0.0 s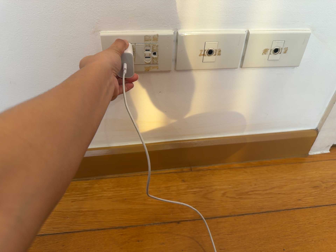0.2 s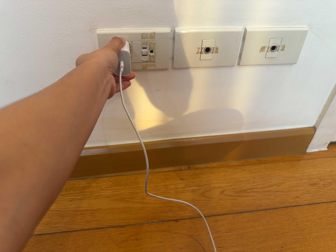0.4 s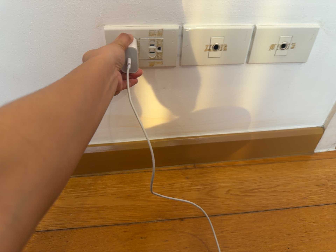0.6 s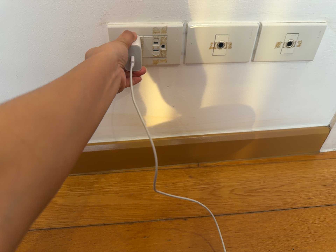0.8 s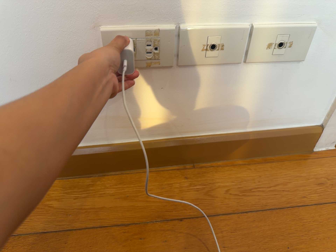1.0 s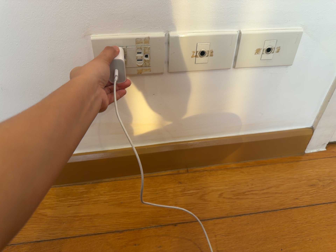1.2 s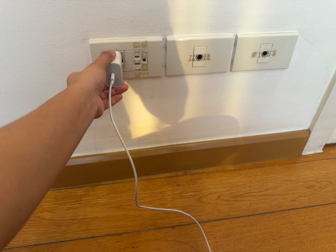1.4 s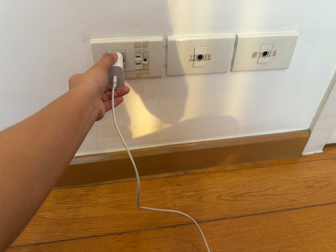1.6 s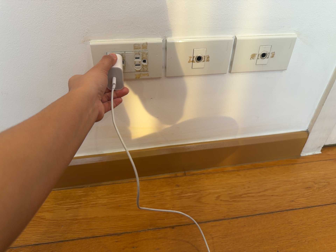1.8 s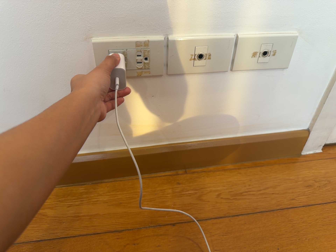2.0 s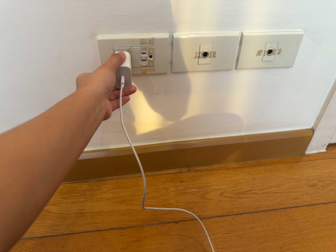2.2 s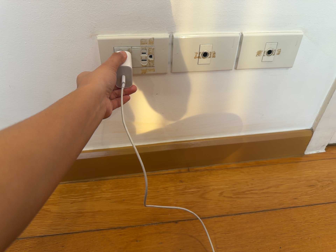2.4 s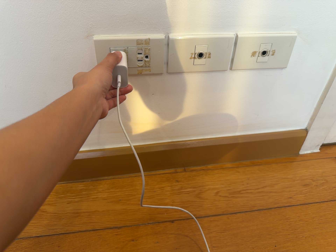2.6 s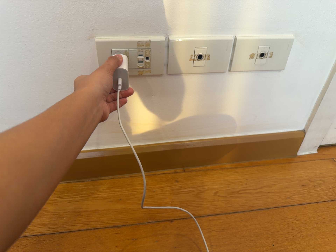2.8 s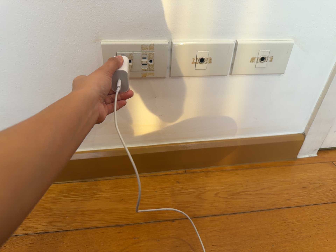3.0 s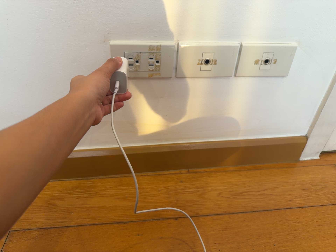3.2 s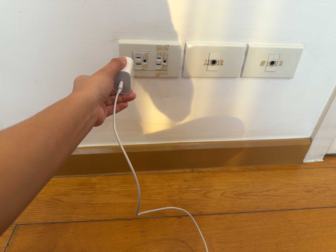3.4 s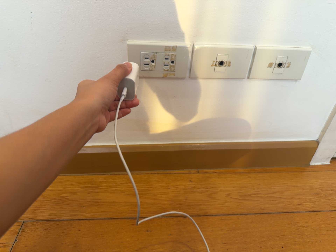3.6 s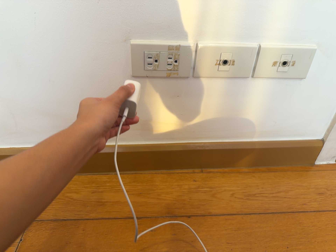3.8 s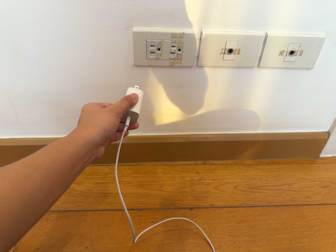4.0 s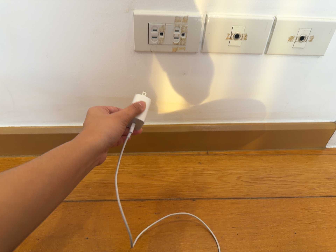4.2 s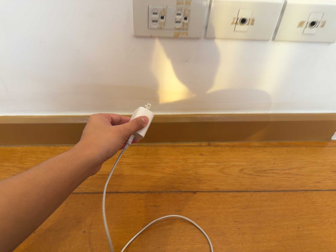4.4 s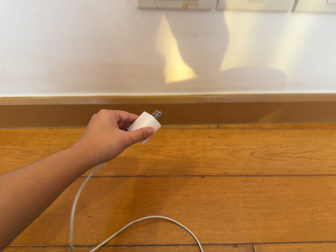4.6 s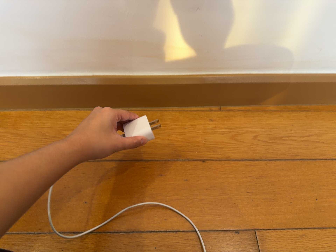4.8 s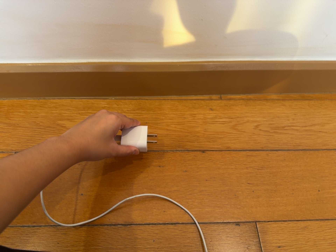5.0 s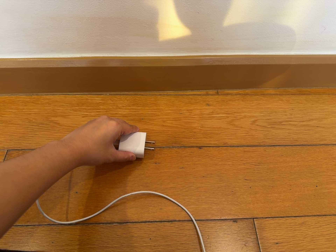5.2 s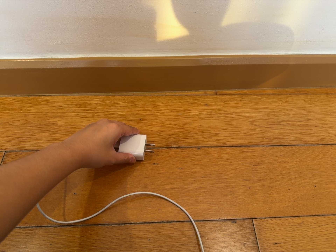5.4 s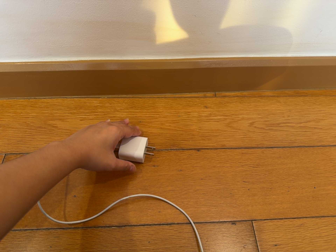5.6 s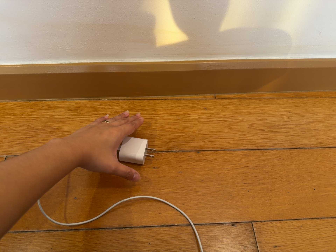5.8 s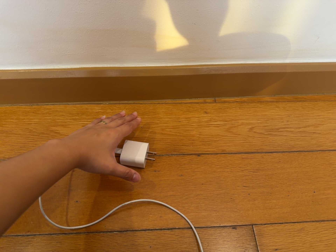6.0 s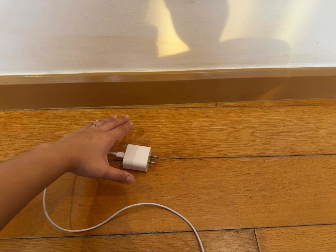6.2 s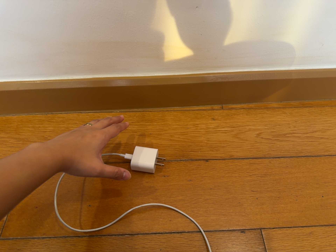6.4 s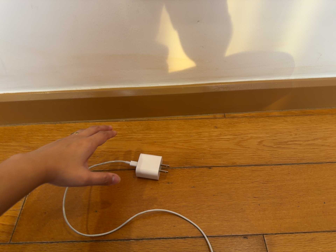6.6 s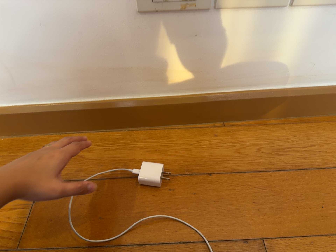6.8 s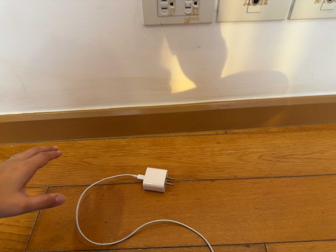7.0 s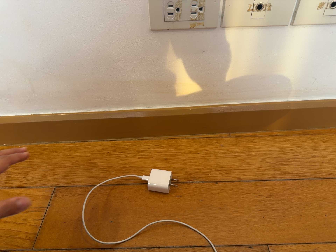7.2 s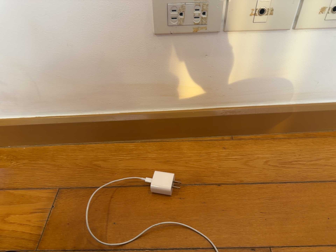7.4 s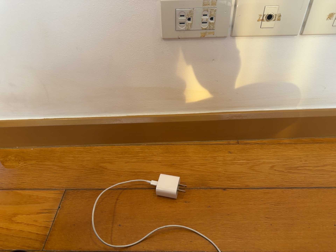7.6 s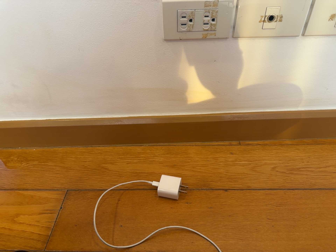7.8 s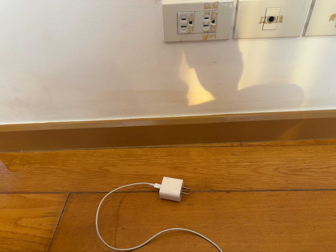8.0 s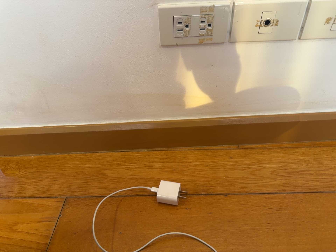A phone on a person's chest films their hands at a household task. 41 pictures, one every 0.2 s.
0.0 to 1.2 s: The camera shifts only a little, or ends up much as it began.
1.2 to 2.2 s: The camera keeps its place and its aim.
2.2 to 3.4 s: The camera shifts only a little, or ends up much as it began.
3.4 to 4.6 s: The camera travels forward, about 10 cm, so what stands in front looms larger. Its aim tips toward the bottom of its view by about 15 degrees, and the scene shifts upward.
4.6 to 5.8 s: The camera shifts only a little, or ends up much as it began.
5.8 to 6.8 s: The camera travels backward, about 7 cm, so what stands in front gets smaller. Its aim tips toward the top of its view by about 10 degrees, and the scene shifts downward.
6.8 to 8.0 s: The camera shifts only a little, or ends up much as it began.
The film runs backward here.
